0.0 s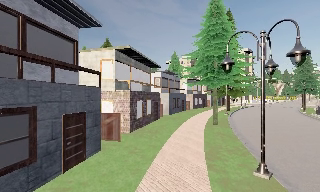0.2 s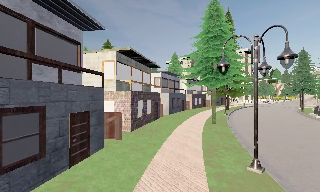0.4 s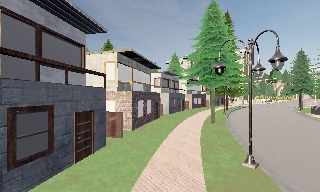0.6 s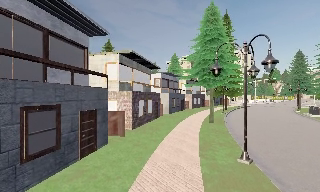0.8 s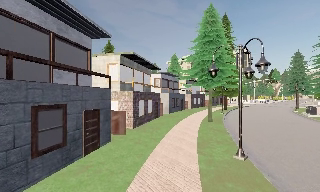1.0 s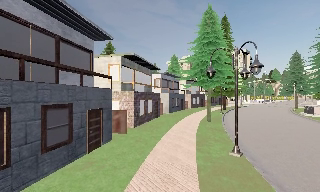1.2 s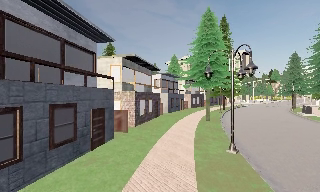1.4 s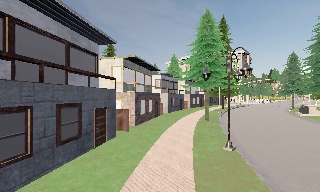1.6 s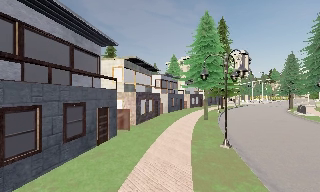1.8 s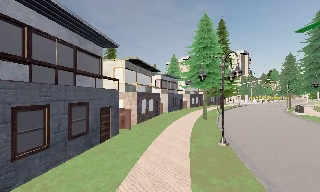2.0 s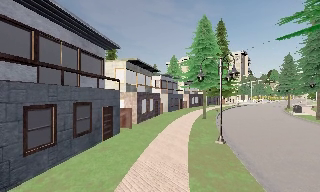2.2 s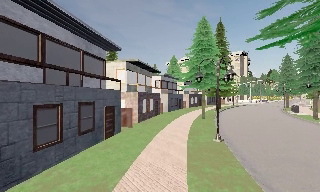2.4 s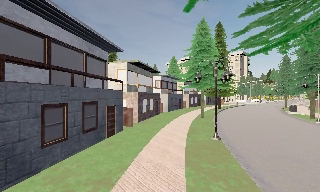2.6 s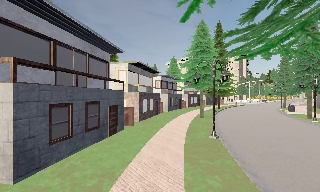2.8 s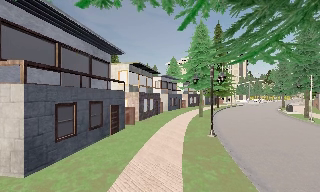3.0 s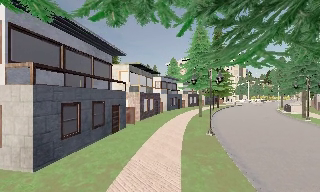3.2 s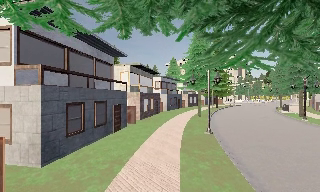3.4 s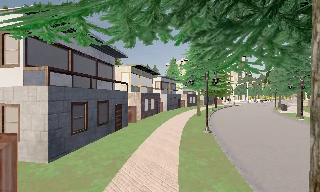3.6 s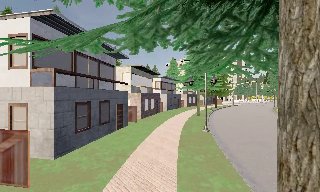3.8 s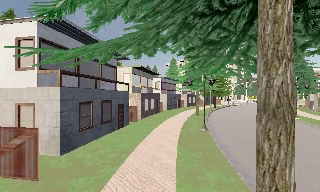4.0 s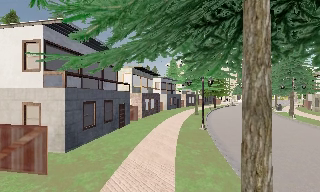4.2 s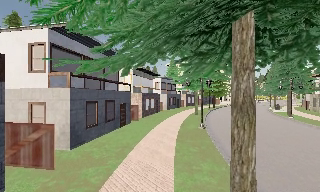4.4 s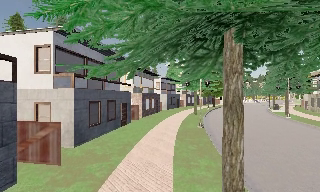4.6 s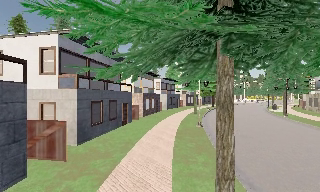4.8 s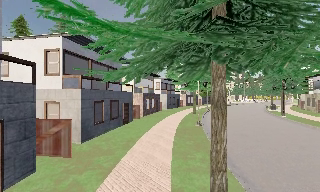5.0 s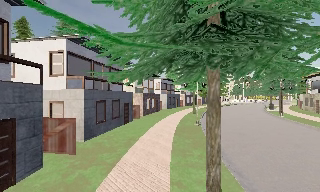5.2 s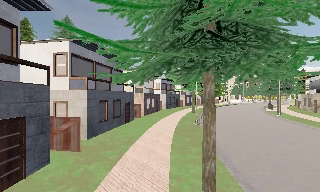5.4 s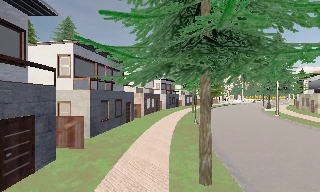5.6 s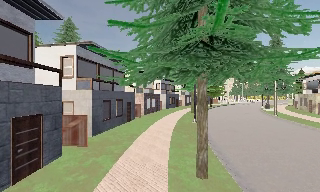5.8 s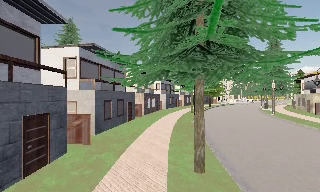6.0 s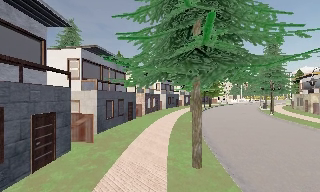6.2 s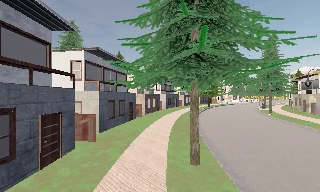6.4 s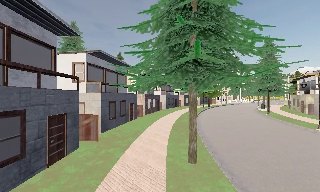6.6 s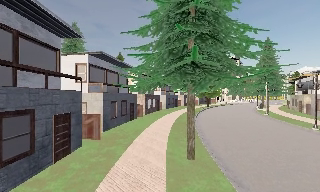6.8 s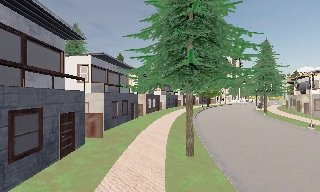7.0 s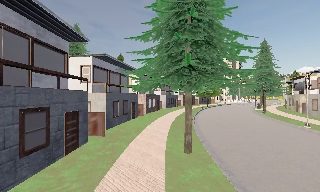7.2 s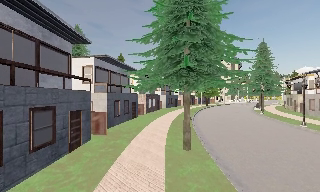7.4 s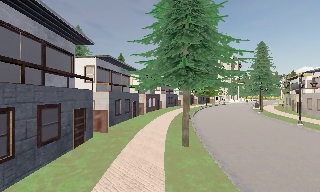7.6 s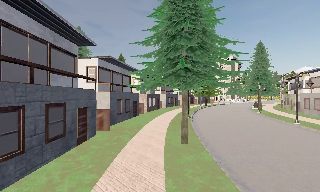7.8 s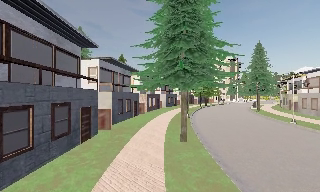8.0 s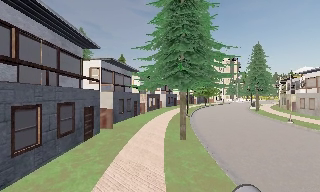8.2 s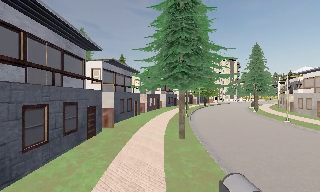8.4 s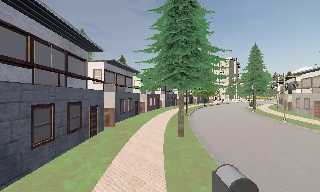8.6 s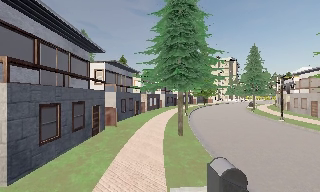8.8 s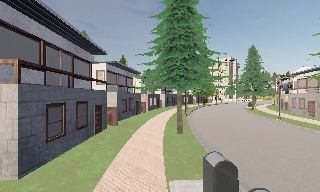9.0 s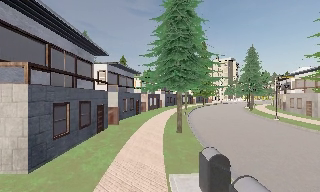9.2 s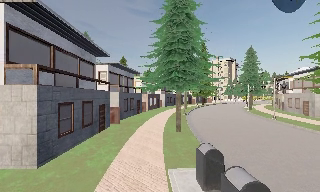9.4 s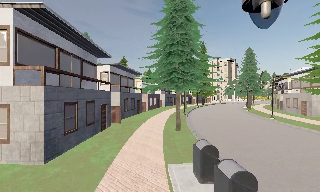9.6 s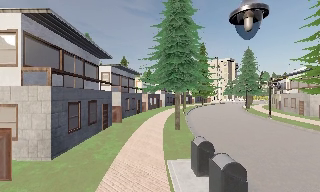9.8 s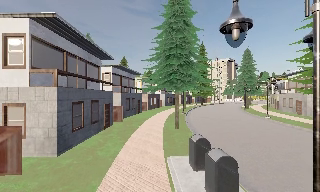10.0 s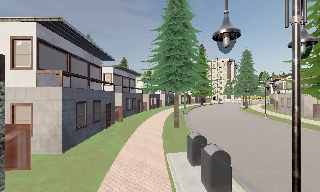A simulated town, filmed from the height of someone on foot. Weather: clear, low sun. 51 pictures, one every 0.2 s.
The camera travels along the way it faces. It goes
backward.
0.0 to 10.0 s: The camera travels backward, about 18 m, so what stands in front gets smaller.
The film runs backward here.
